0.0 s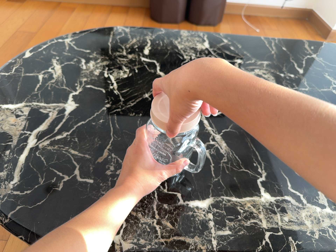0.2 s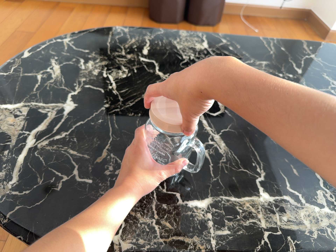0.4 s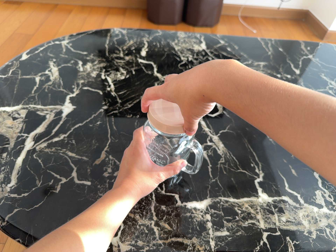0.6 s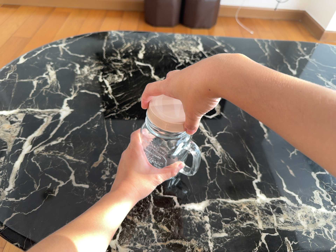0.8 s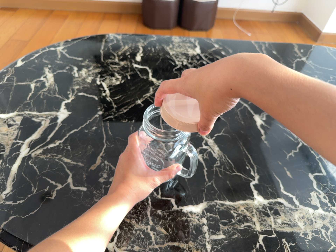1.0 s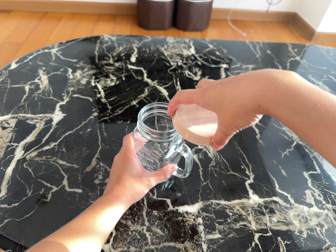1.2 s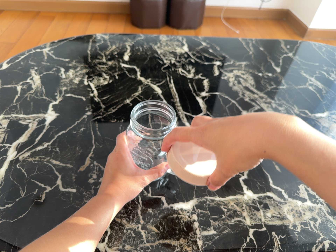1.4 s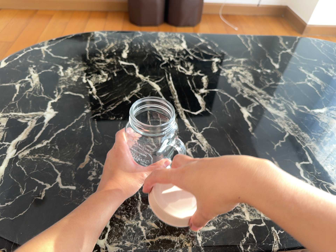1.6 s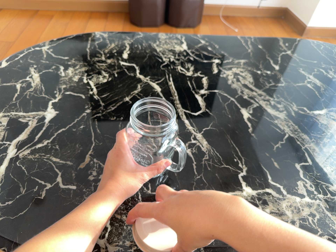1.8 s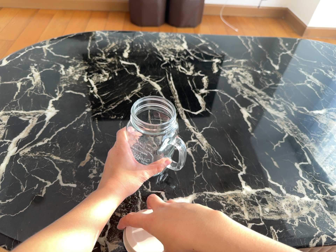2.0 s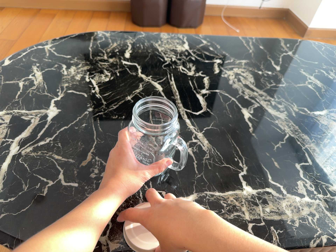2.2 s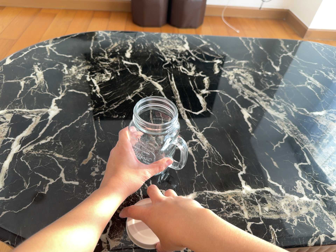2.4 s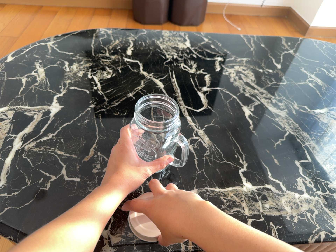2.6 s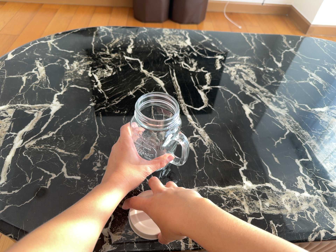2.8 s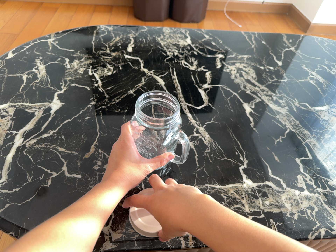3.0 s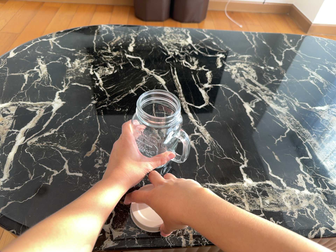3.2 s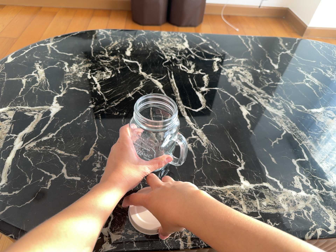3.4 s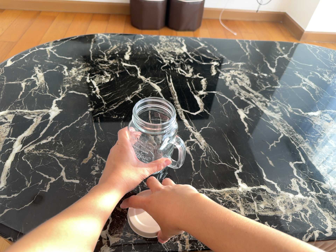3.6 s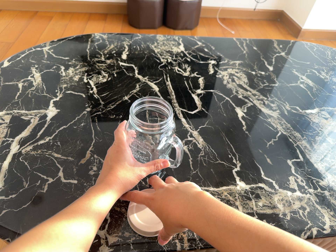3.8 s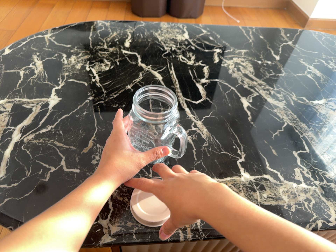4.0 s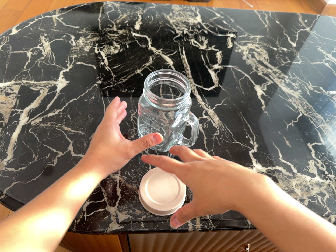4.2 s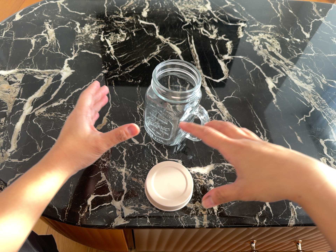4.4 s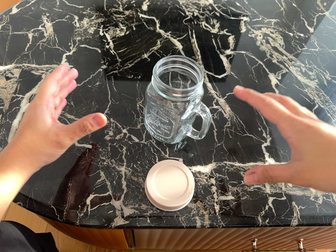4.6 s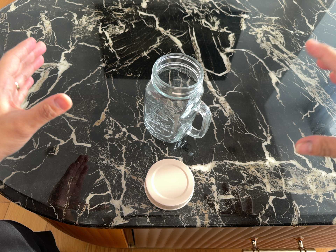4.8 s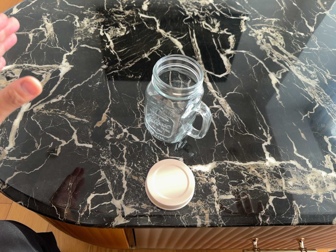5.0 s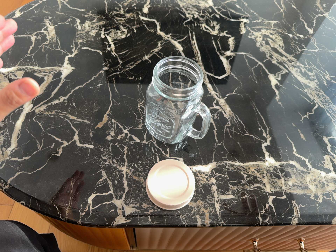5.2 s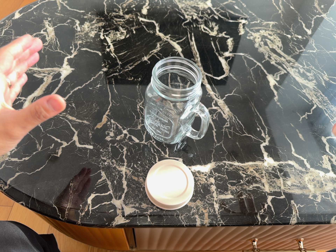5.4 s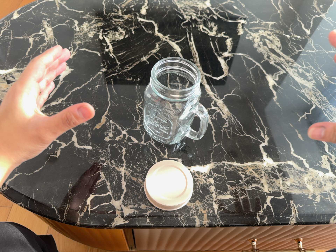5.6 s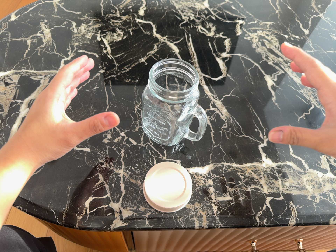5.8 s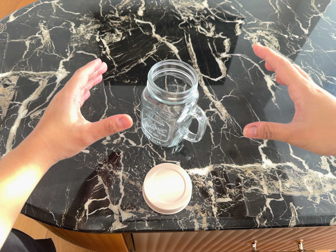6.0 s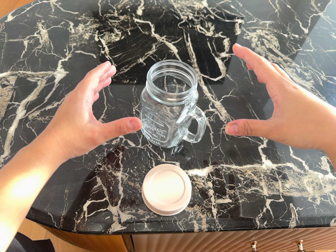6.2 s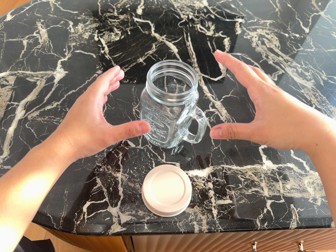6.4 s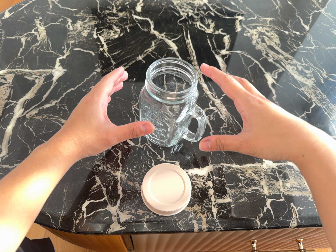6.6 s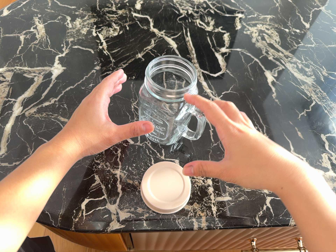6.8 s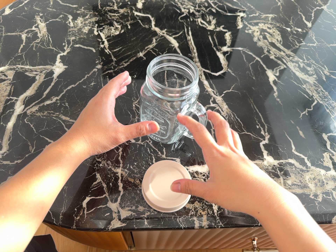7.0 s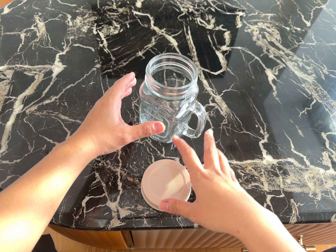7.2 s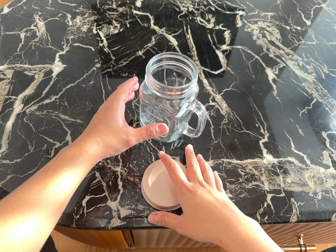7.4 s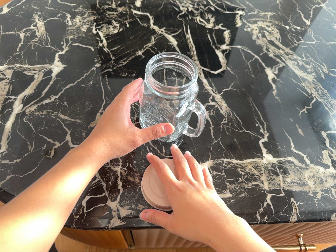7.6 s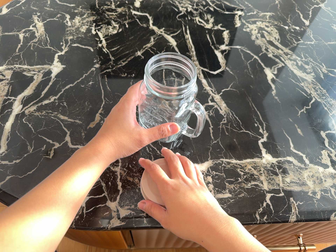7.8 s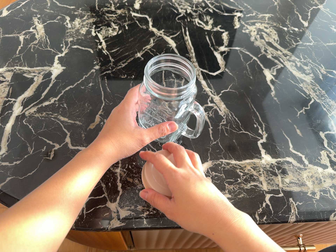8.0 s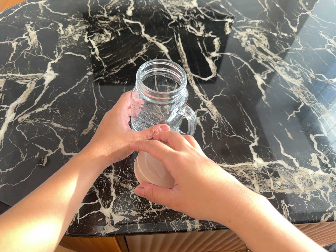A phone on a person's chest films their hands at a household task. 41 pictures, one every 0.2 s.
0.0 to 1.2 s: The camera shifts only a little, or ends up much as it began.
1.2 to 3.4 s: The camera shifts only a little, or ends up much as it began.
3.4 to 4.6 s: The camera travels forward, about 5 cm, so what stands in front looms larger. Its aim tips toward the bottom of its view by about 10 degrees, and the scene shifts upward.
4.6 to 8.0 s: The camera shifts only a little, or ends up much as it began.
The film runs forward here.
